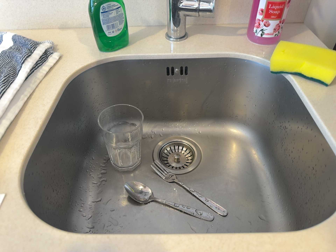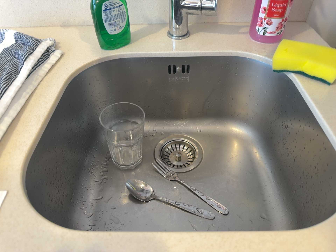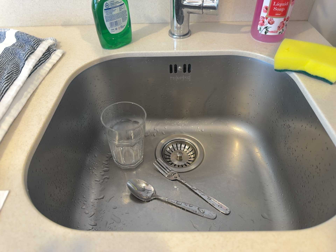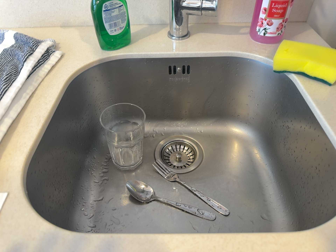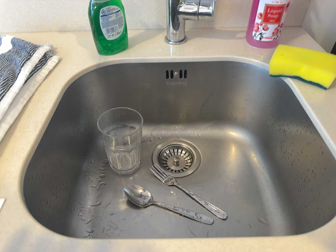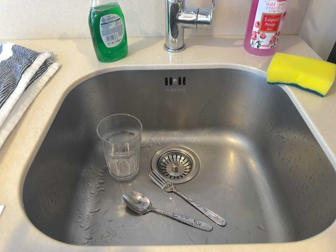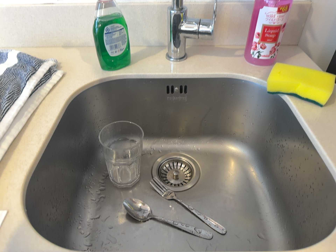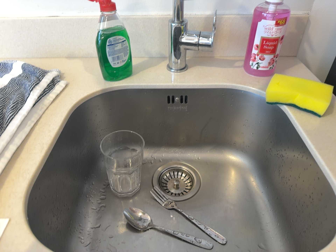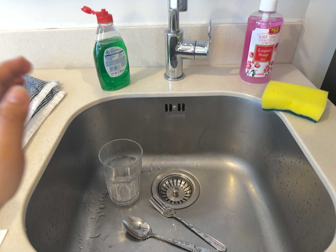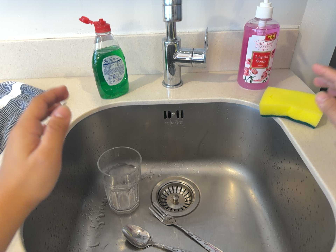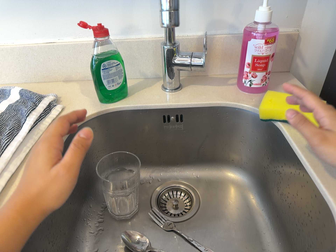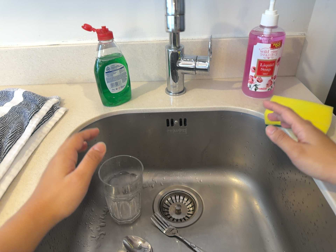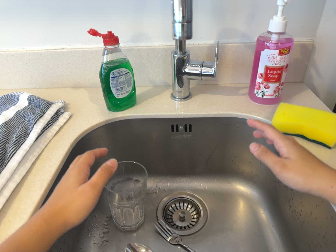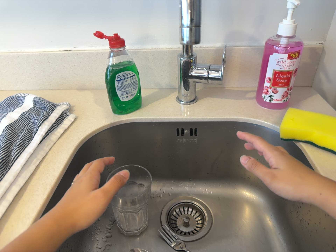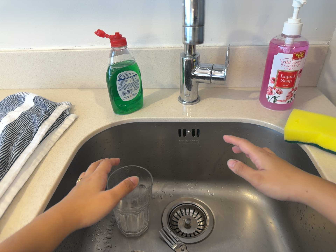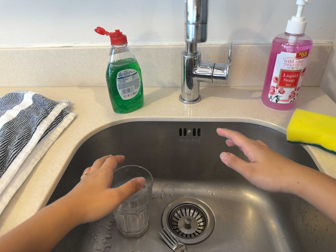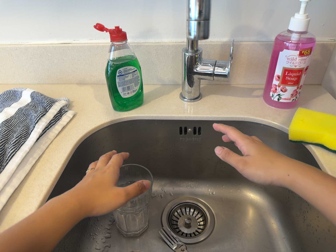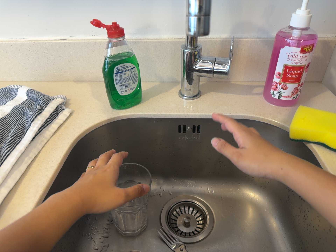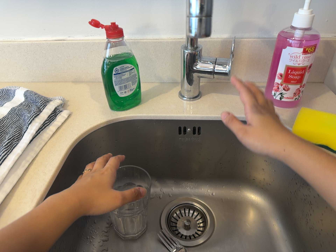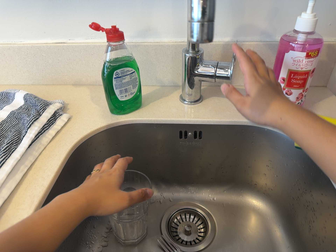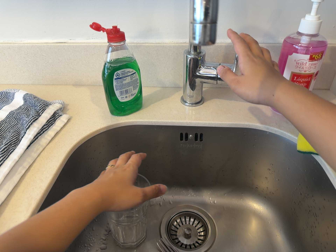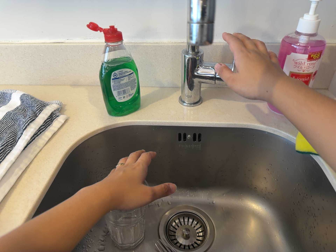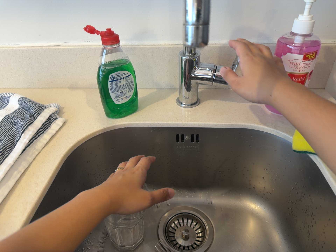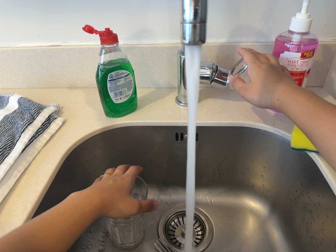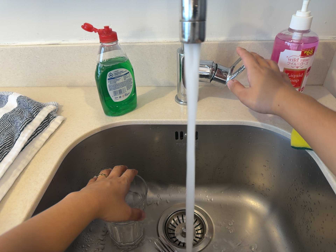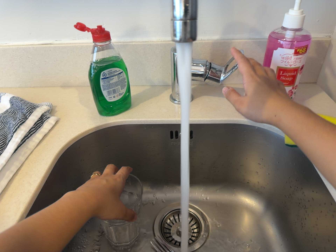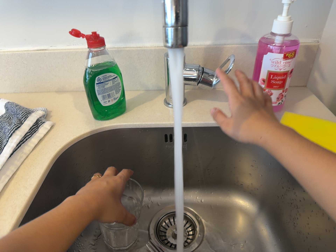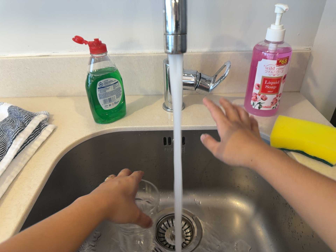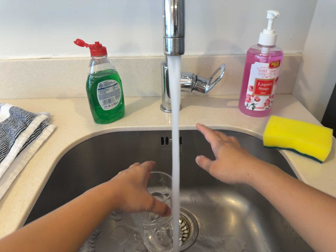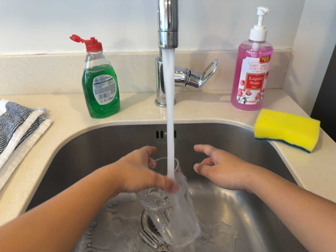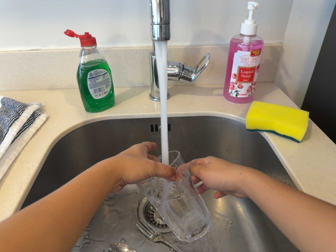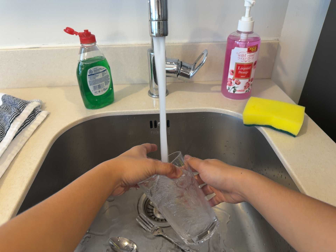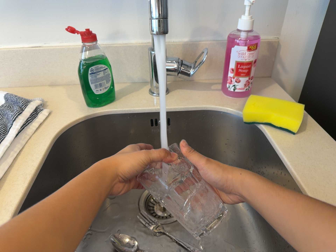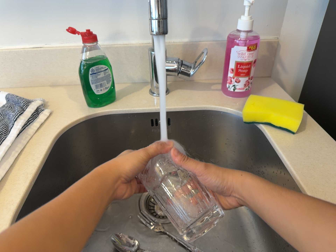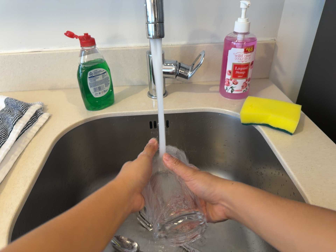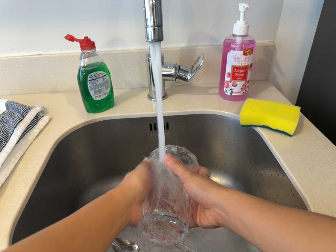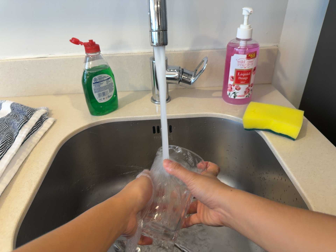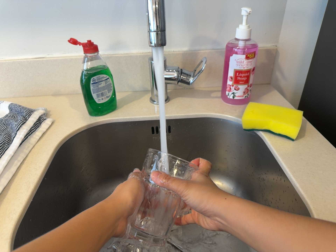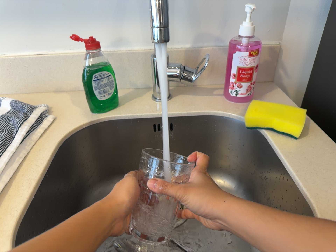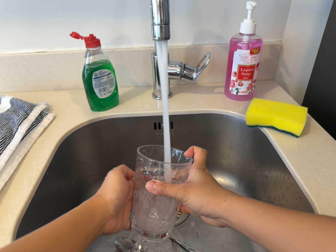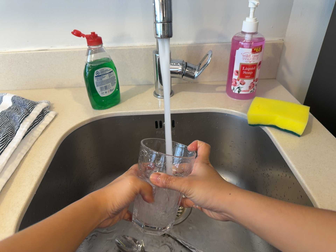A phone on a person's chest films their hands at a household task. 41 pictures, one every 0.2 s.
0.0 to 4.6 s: The camera travels toward the top of its view, about 8 cm, so close, fixed things drift downward. Its aim tips toward the top of its view by about 10 degrees, and the scene shifts downward.
4.6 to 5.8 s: The camera travels backward, about 6 cm, so what stands in front gets smaller.
5.8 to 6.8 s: The camera shifts only a little, or ends up much as it began.
6.8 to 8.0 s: The camera keeps its place and its aim.
The film runs forward here.
